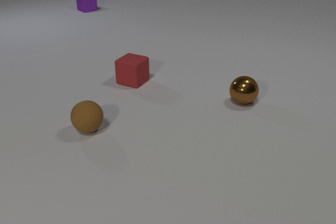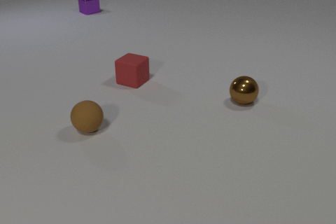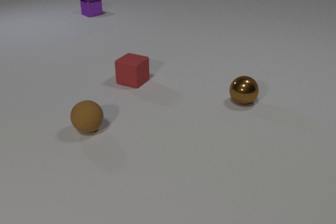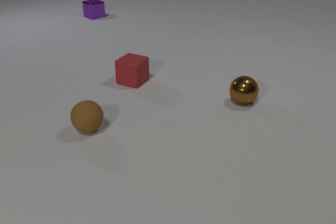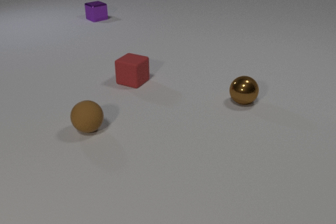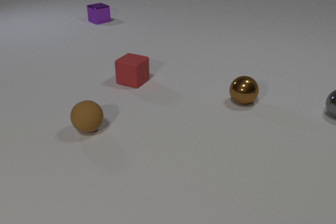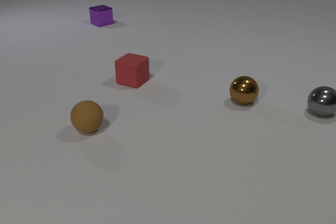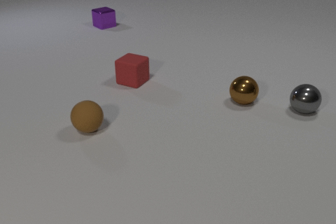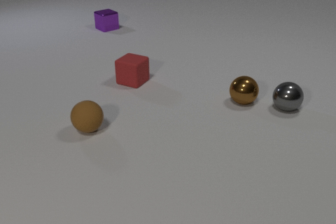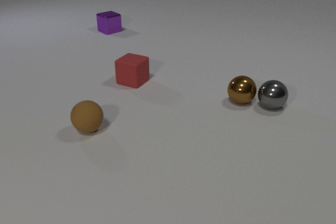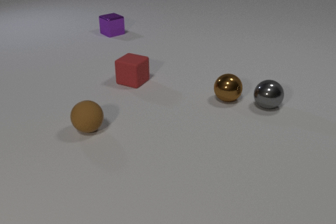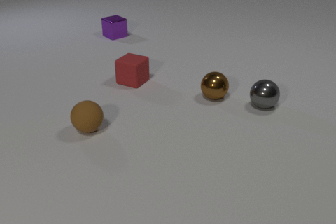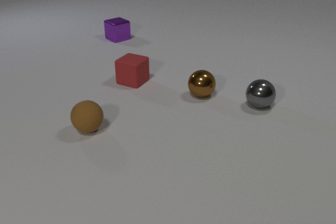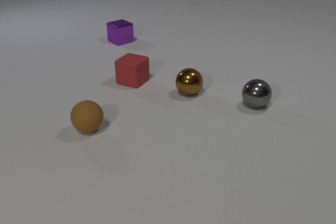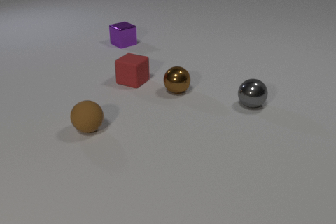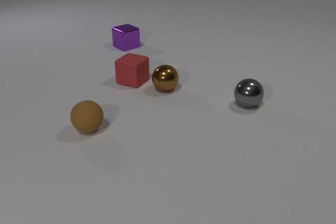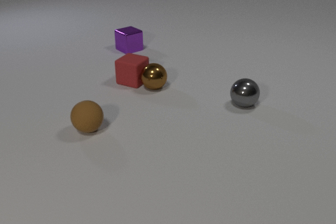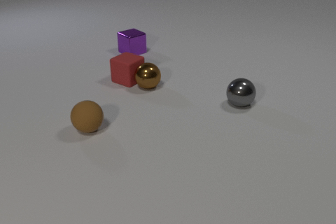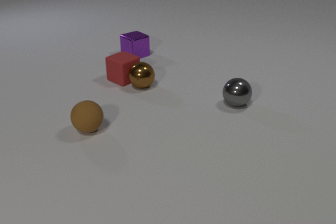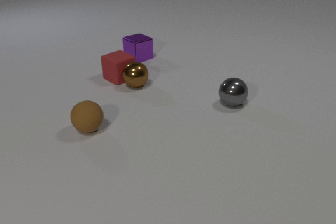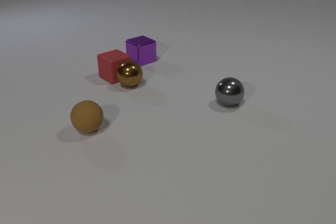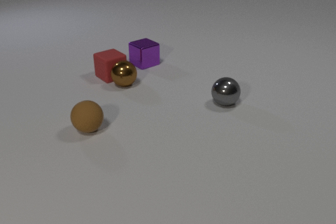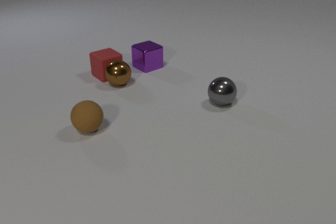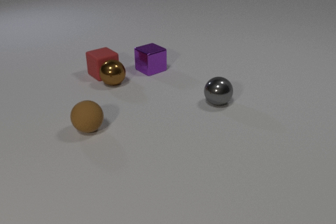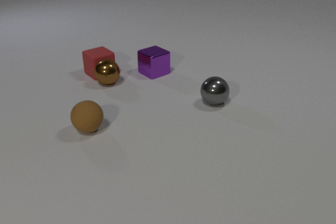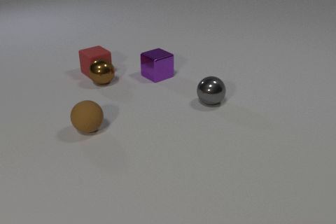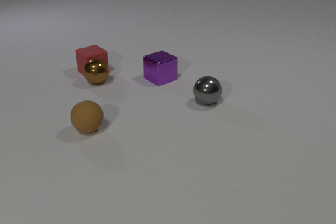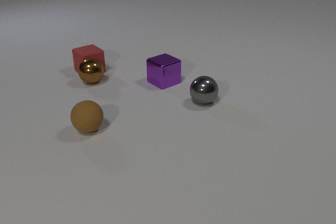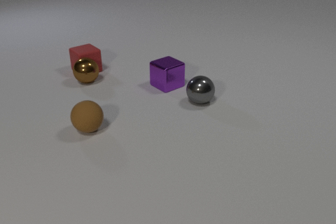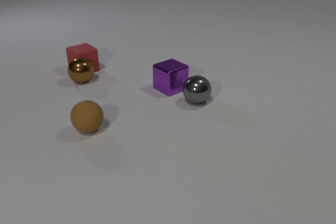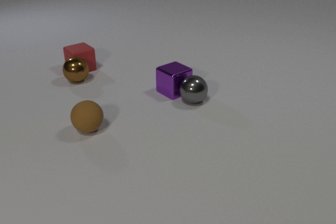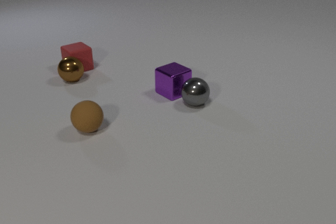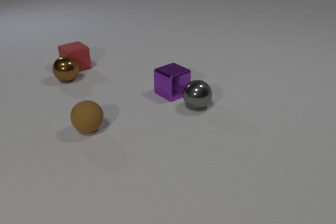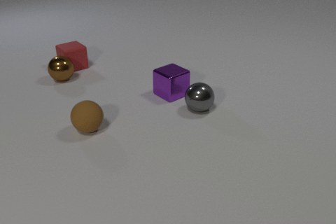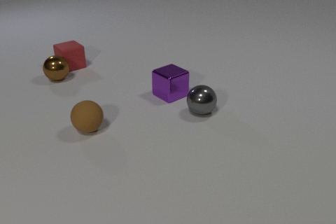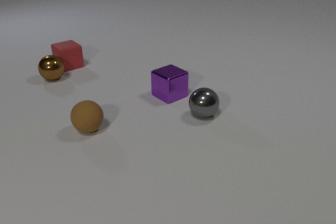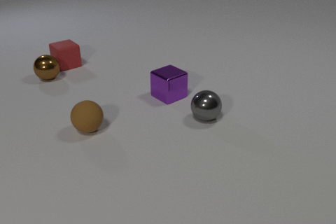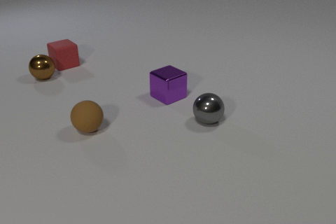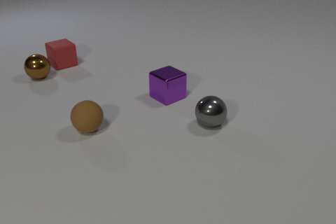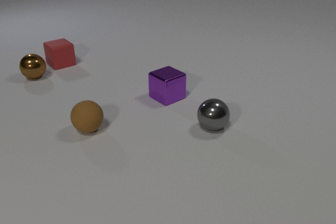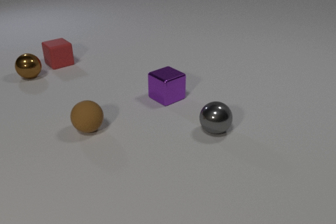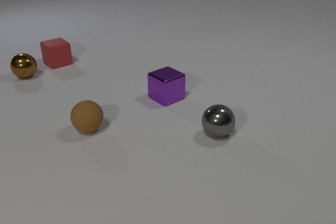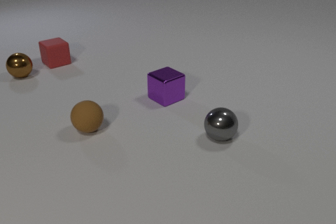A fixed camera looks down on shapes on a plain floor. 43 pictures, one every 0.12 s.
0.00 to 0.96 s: The gray metal sphere comes in at the right edge, rolls to the left. The purple metal cube slides toward the camera.
0.96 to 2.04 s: The gray metal sphere rolls to the left. The brown metal sphere rolls to the left. The purple metal cube slides toward the camera. The gray metal sphere and the brown metal sphere collide. The brown metal sphere and the red rubber cube collide.
2.04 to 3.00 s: The gray metal sphere rolls to the left. The brown metal sphere rolls to the left. The purple metal cube slides toward the camera. The red rubber cube slides to the left and away from the camera.
3.00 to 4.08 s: The gray metal sphere rolls toward the camera and to the left. The brown metal sphere rolls to the left and away from the camera. The purple metal cube slides toward the camera. The red rubber cube slides to the left and away from the camera. The gray metal sphere and the purple metal cube collide.
4.08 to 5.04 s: The gray metal sphere rolls toward the camera and to the right. The brown metal sphere rolls to the left and away from the camera. The purple metal cube slides toward the camera. The red rubber cube slides to the left and away from the camera.
What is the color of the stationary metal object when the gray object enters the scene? brown.
How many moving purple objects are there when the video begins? 1.
What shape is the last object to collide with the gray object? cube.
